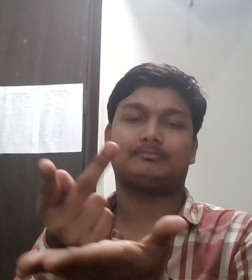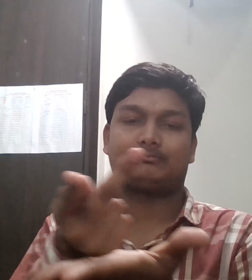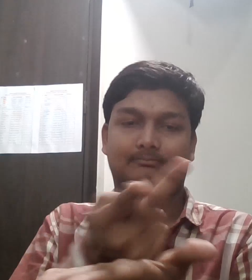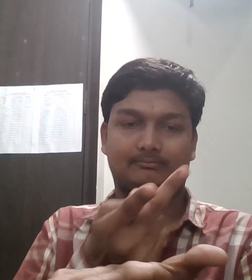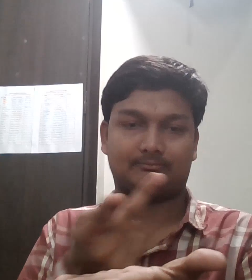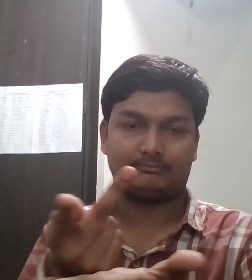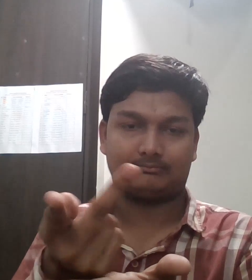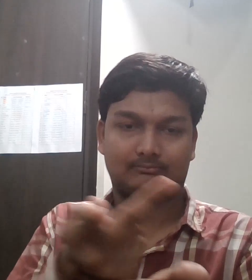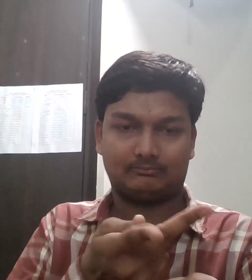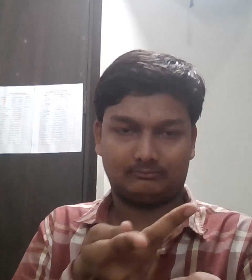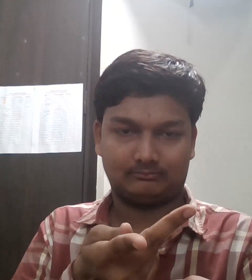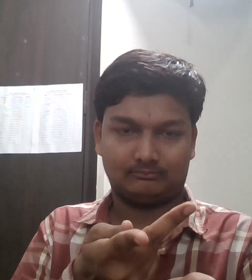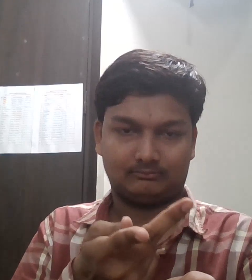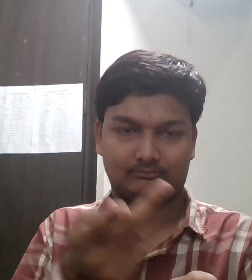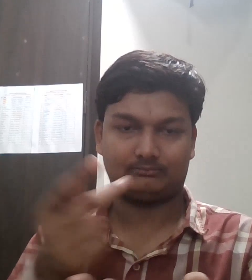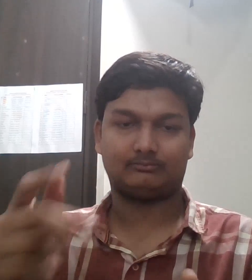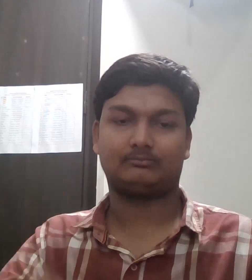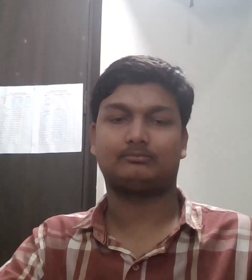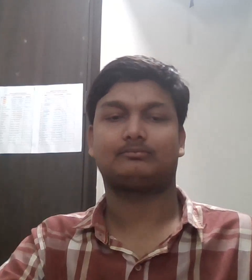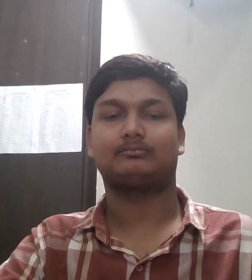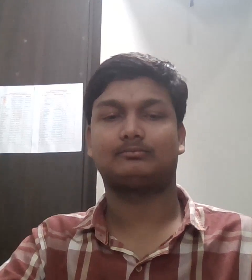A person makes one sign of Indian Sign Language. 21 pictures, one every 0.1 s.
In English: paphos
